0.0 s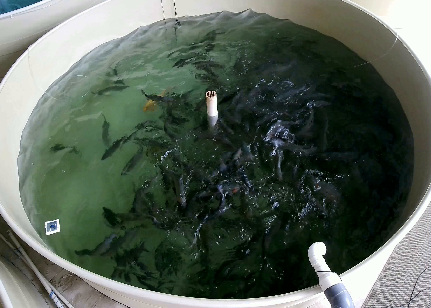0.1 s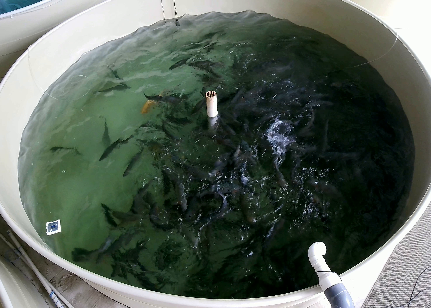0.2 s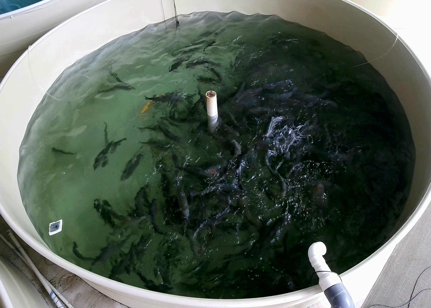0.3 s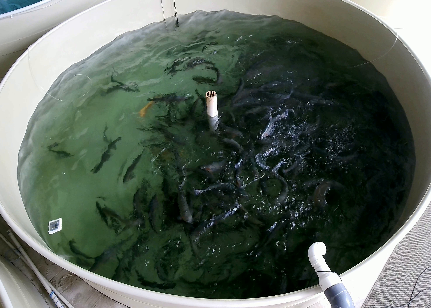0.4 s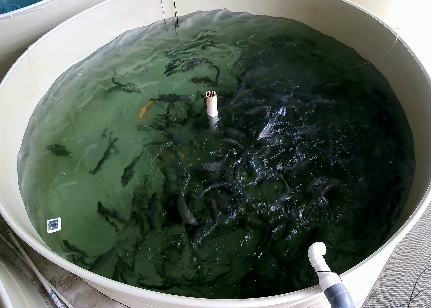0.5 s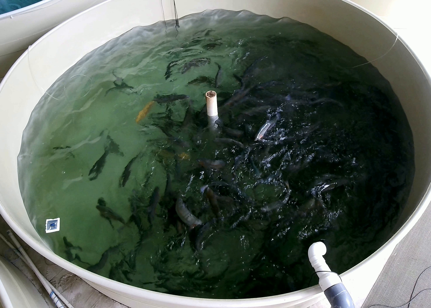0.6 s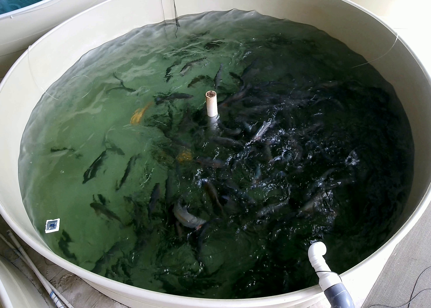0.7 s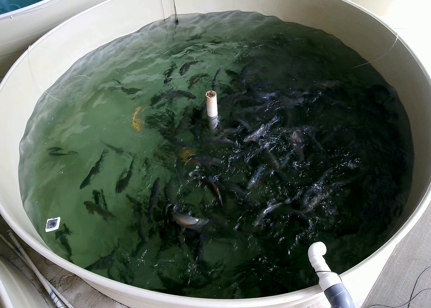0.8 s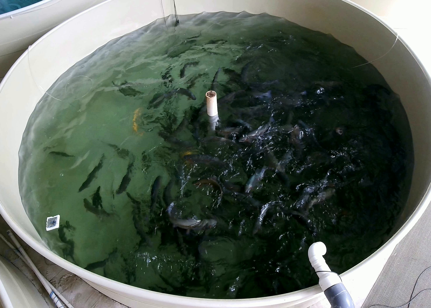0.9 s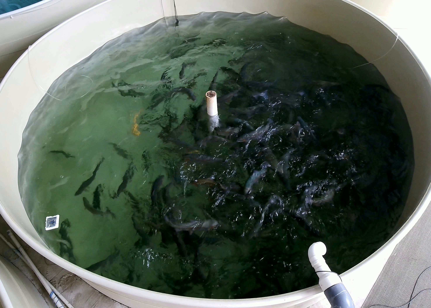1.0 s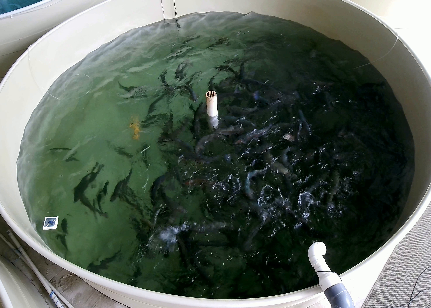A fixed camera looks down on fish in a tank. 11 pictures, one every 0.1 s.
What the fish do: Weak feeding.
